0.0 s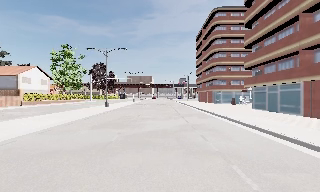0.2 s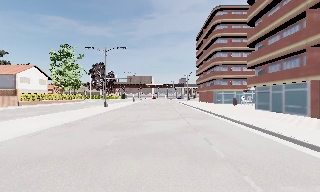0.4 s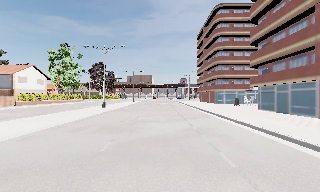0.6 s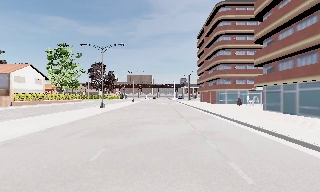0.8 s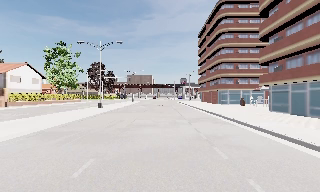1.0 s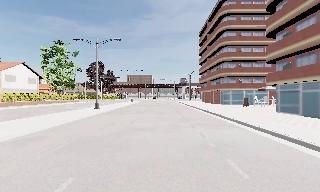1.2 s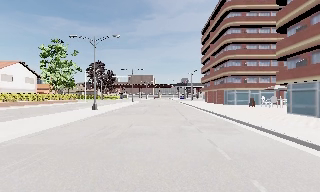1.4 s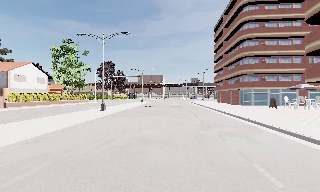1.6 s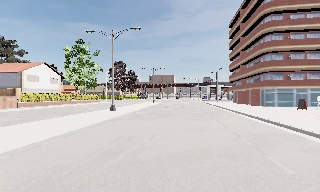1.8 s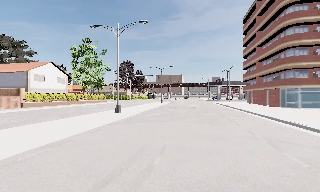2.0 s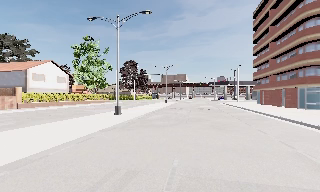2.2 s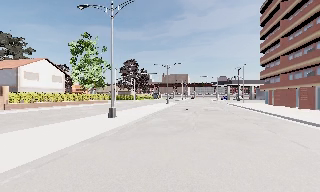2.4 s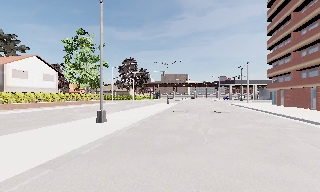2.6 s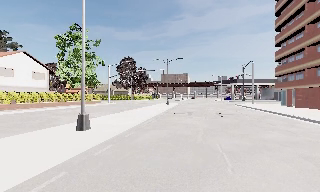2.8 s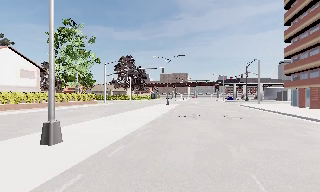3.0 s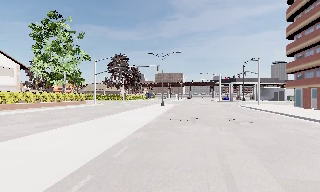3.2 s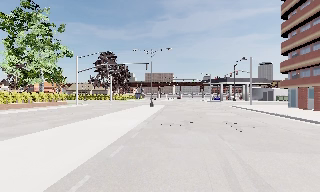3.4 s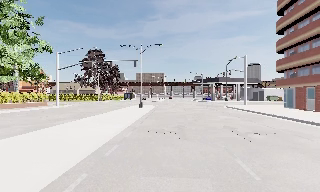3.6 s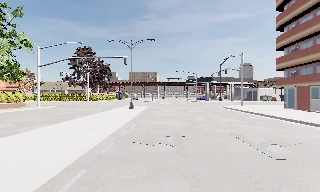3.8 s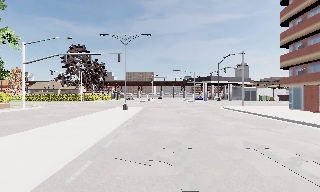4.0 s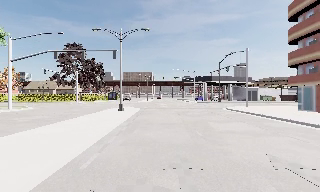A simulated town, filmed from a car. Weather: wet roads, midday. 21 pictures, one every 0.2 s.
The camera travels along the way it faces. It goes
forward.
0.0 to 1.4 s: The camera travels forward, about 6 m, so what stands in front looms larger. It gains speed.
1.4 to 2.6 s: The camera travels forward, about 10 m, so what stands in front looms larger.
2.6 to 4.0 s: The camera swings to its right by about 15 degrees, and the scene slides to the left. It travels forward, about 12 m, so what stands in front looms larger.
The film runs forward here.
